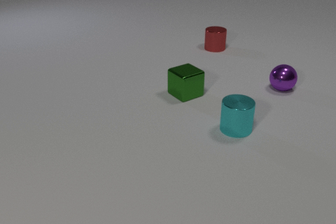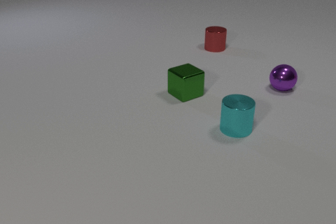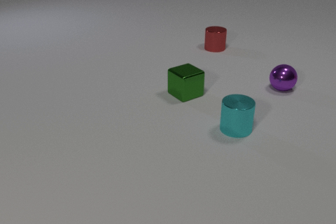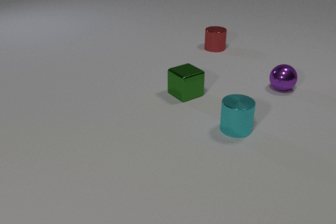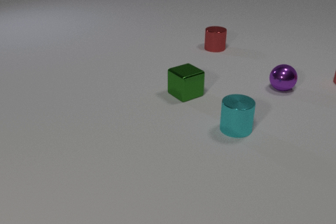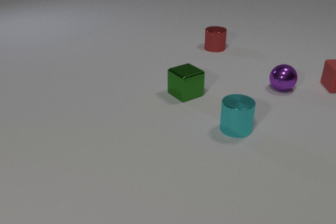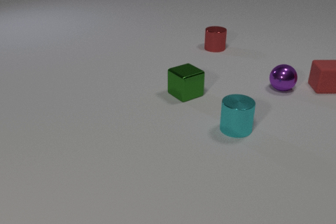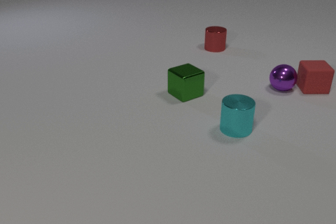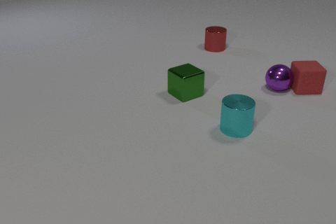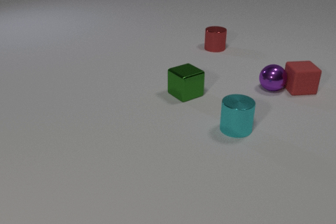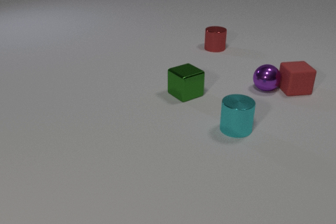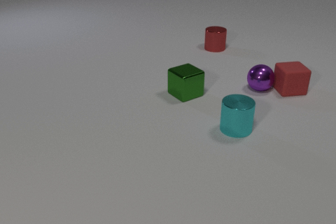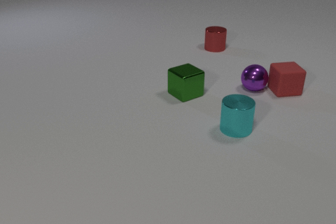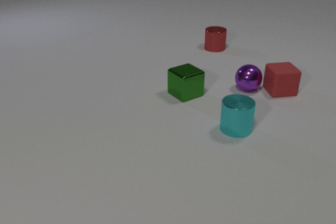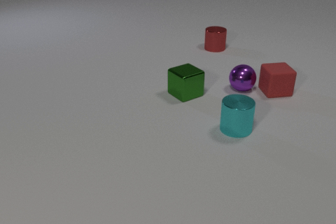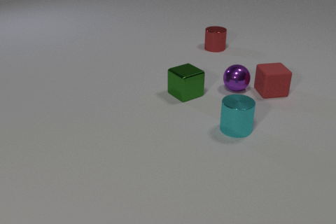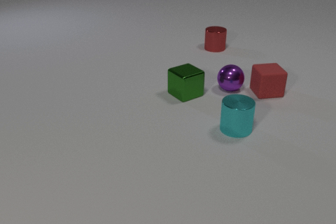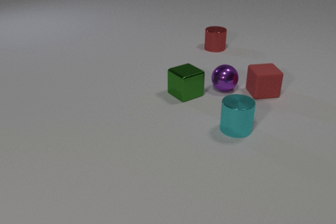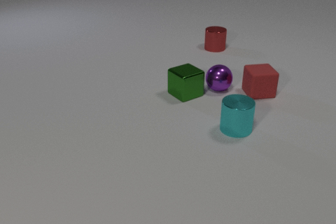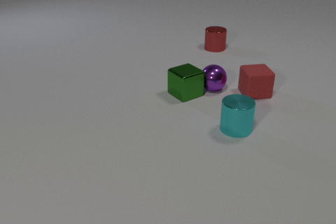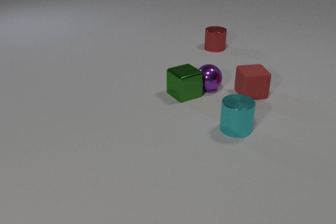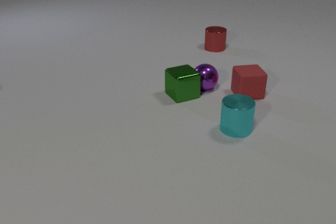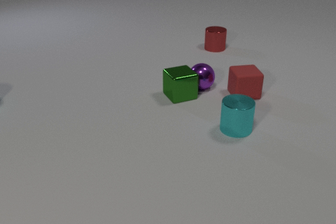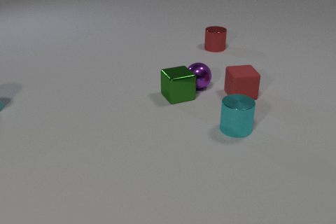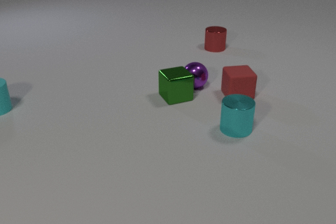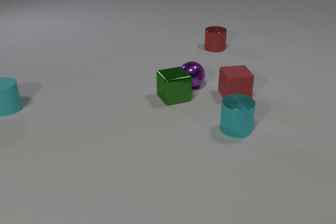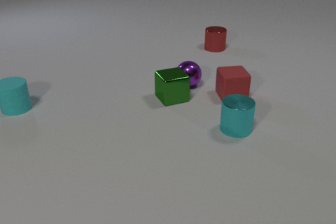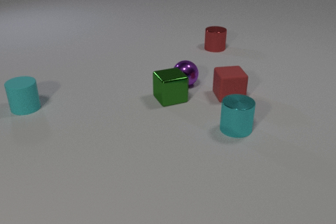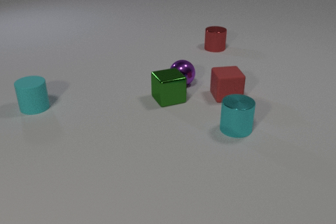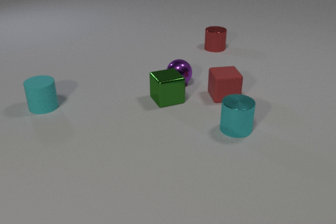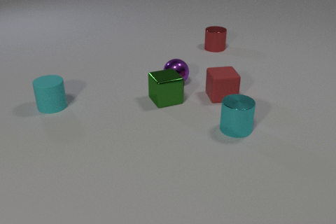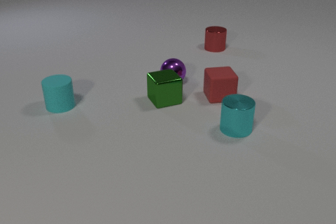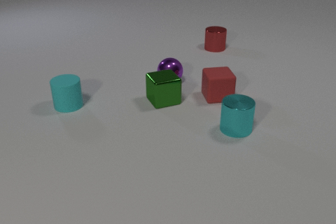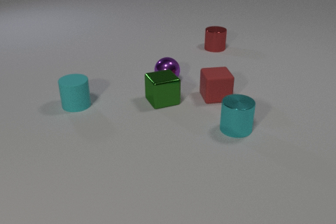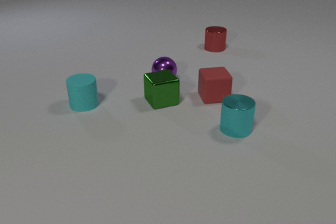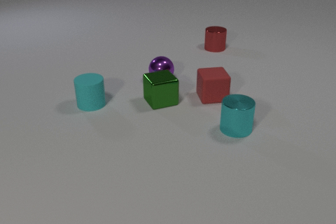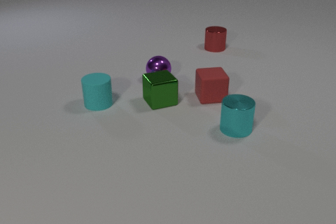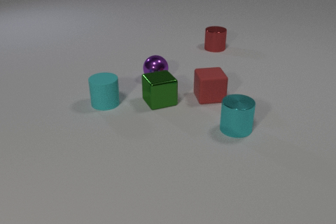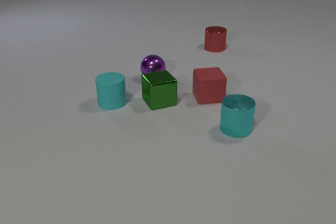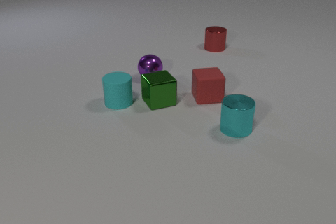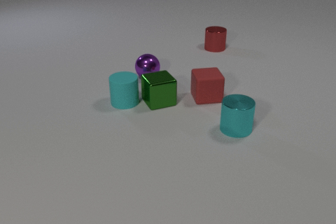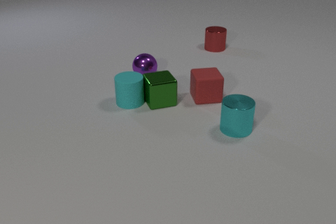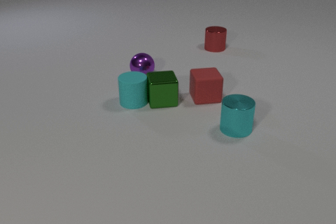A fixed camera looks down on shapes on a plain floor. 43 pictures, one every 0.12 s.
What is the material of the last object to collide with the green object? rubber.
How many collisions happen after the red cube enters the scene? 3.
What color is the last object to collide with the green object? cyan.
0.00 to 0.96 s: The red rubber cube comes in at the right edge, slides to the left and toward the camera. The red rubber cube and the purple metal sphere collide.
0.96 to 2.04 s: The red rubber cube slides to the left and toward the camera. The purple metal sphere rolls to the left.
2.04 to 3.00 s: The red rubber cube slides to the left and toward the camera. The purple metal sphere rolls to the left. The green metal cube slides to the left and toward the camera. The cyan rubber cylinder comes in at the left edge, slides to the right. The purple metal sphere and the green metal cube collide.
3.00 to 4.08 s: The red rubber cube slides to the left. The purple metal sphere rolls to the left and away from the camera. The green metal cube slides to the left and toward the camera. The cyan rubber cylinder slides to the right.
4.08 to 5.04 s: The red rubber cube slides to the left. The purple metal sphere rolls to the left and away from the camera. The cyan rubber cylinder slides to the right. The green metal cube and the cyan rubber cylinder collide.
